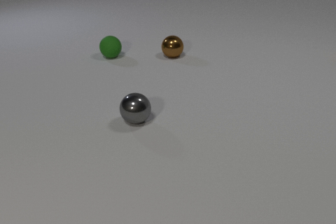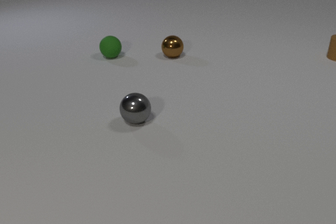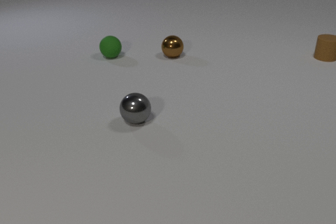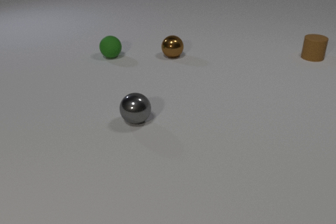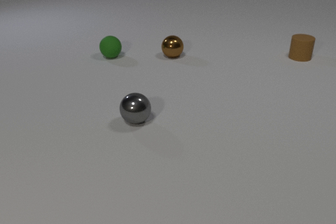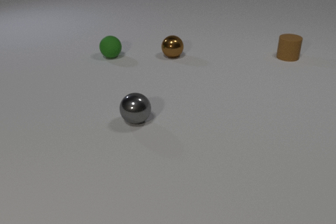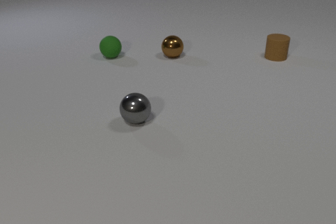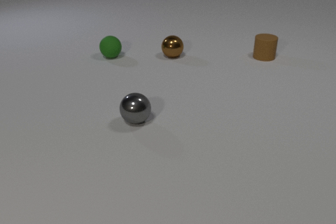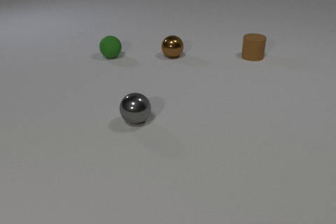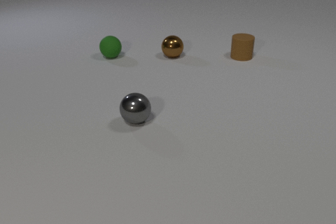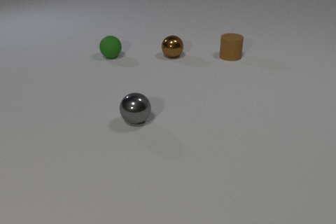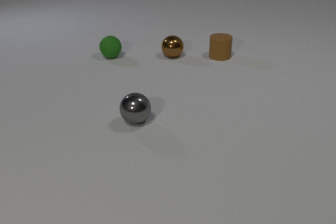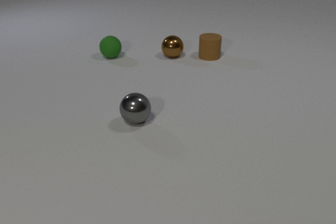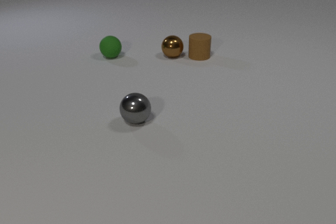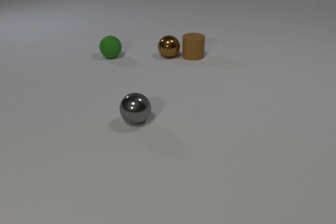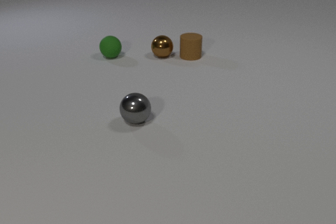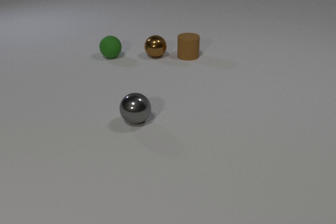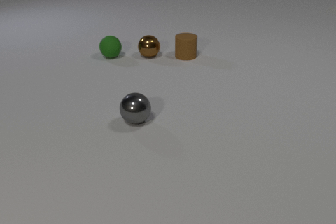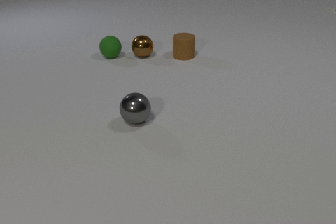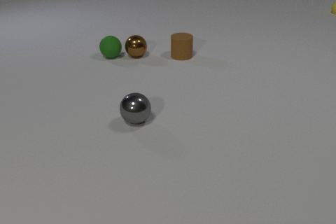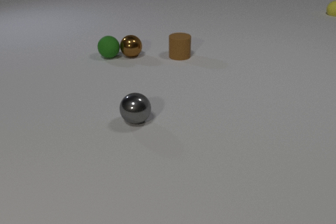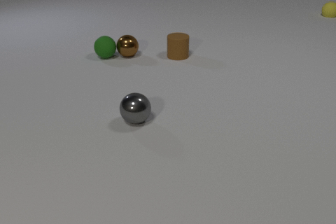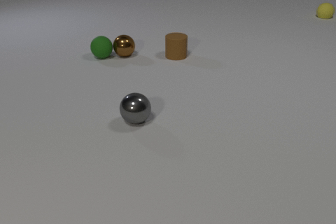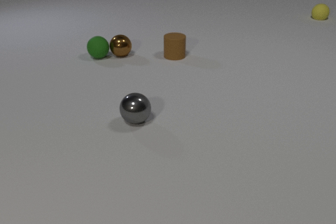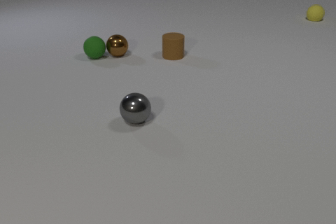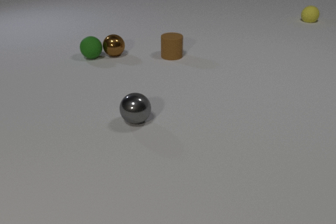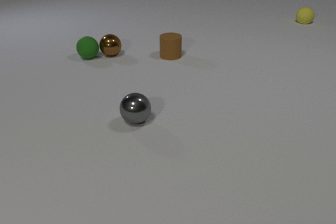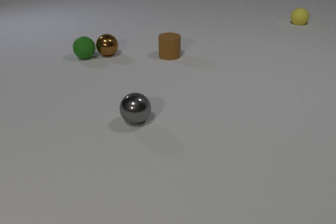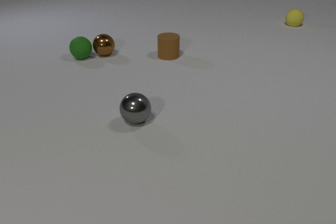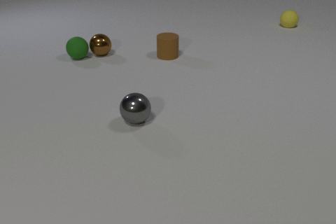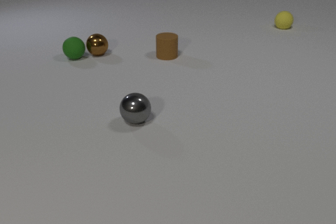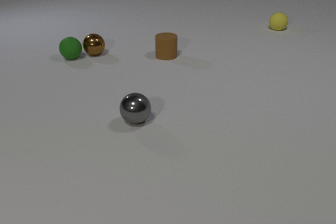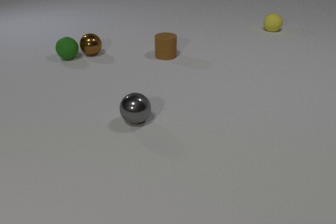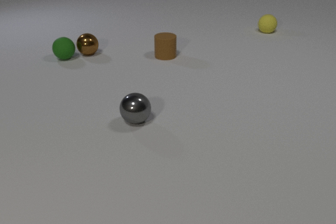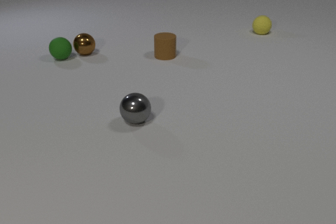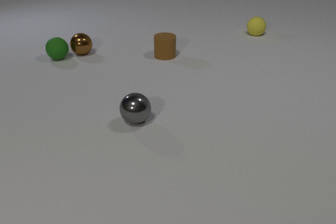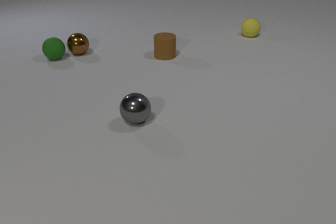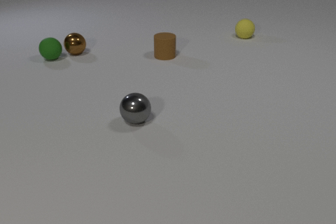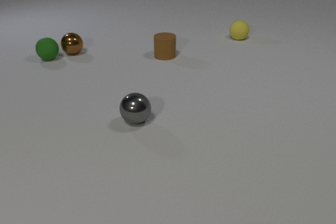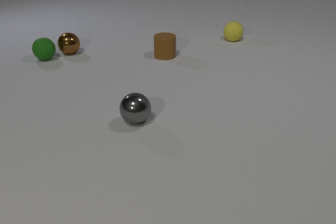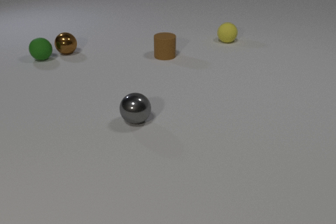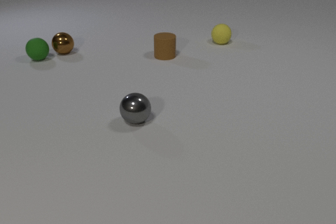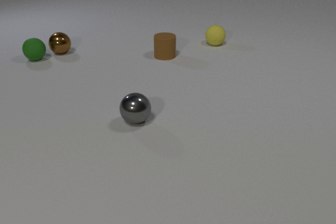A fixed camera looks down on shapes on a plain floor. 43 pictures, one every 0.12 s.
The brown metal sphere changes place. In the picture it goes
to the left.
The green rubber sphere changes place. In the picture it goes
to the left.
0.00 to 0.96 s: The brown rubber cylinder comes in at the right edge, slides to the left.
0.96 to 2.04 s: The brown rubber cylinder slides to the left. The brown metal sphere rolls to the left. The brown rubber cylinder and the brown metal sphere collide.
2.04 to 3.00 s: The brown rubber cylinder slides to the left. The brown metal sphere rolls to the left. The yellow rubber sphere comes in at the right edge, rolls toward the camera and to the left. The green rubber sphere rolls to the left. The brown metal sphere and the green rubber sphere collide.
3.00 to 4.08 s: The brown rubber cylinder slides to the left. The brown metal sphere rolls to the left. The yellow rubber sphere rolls toward the camera and to the left. The green rubber sphere rolls to the left.
4.08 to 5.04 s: The brown metal sphere rolls to the left. The yellow rubber sphere rolls to the left and toward the camera. The green rubber sphere rolls to the left.
How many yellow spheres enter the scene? 1.
What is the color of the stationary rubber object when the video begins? green.
How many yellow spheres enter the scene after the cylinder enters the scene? 1.
